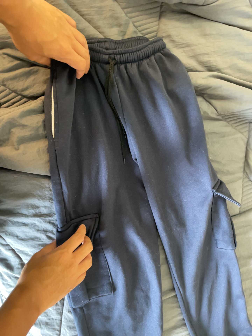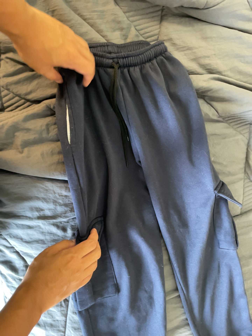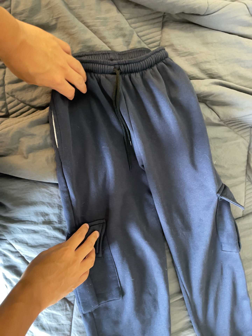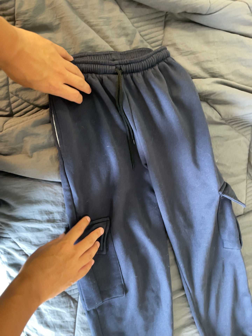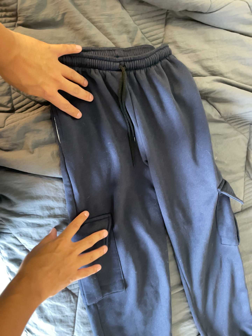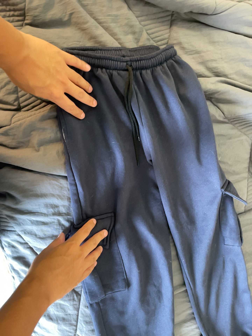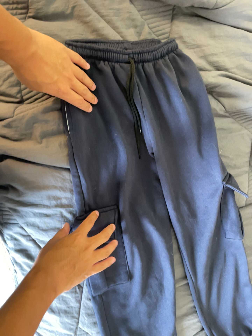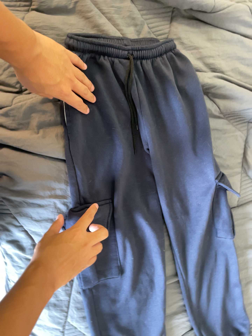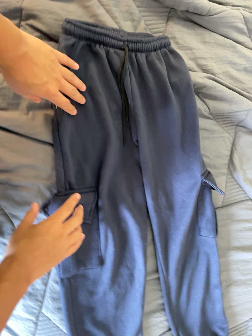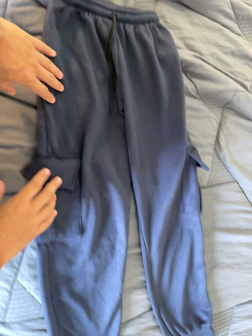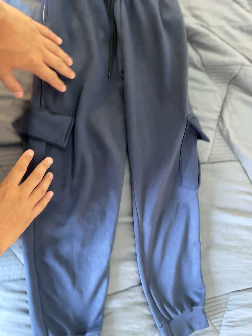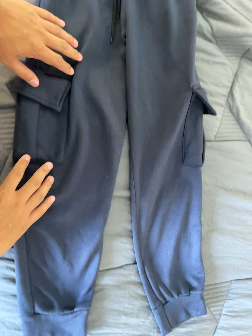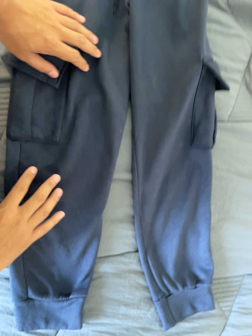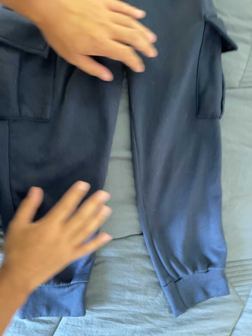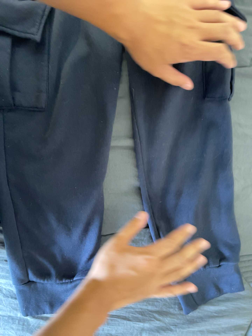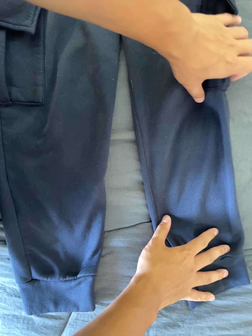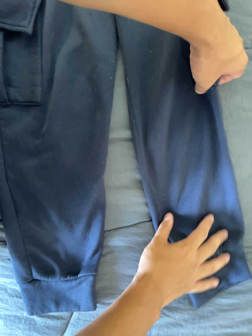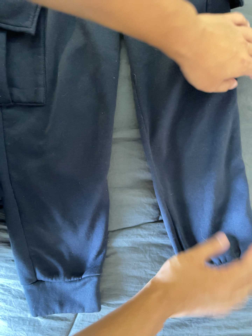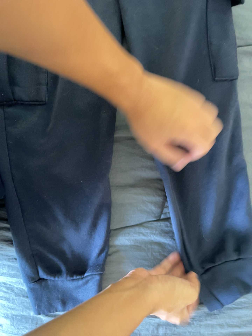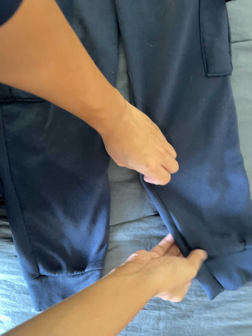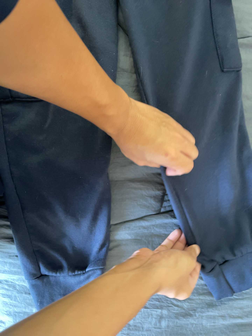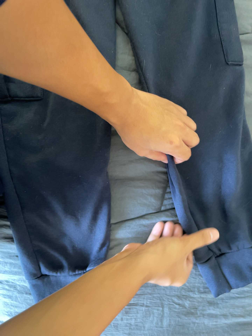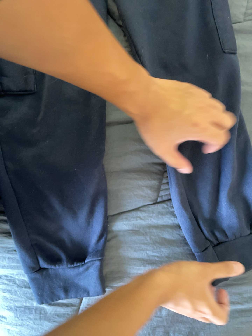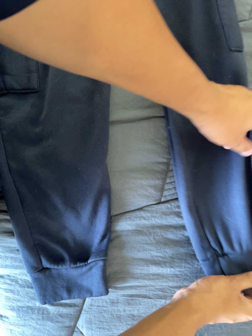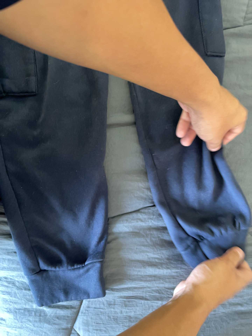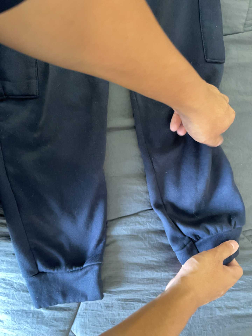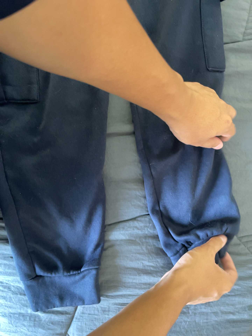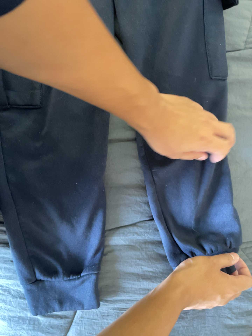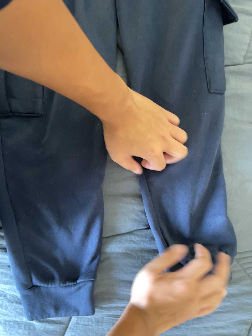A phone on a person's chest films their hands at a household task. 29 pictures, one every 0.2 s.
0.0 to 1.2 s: The camera shifts only a little, or ends up much as it began.
1.2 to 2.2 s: The camera travels toward the bottom of its view, about 34 cm, so close, fixed things drift upward. Its aim tips toward the top of its view by about 10 degrees. It rolls about its line of sight by about 15 degrees, and the scene rotates clockwise.
2.2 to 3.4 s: The camera pans to its left by about 15 degrees. It travels forward, to its right and toward the bottom of its view, about 18 cm, so what stands in front looms larger.
3.4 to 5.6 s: The camera shifts only a little, or ends up much as it began.
The film runs backward here.
